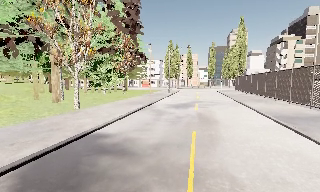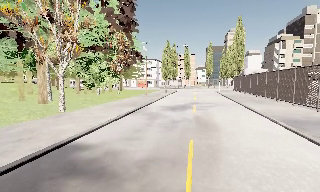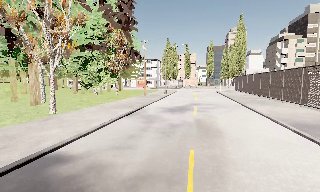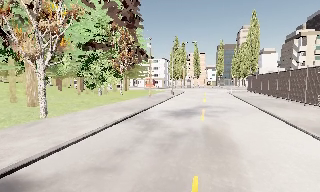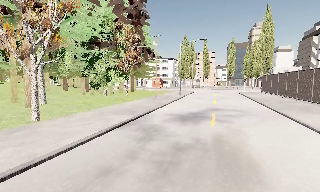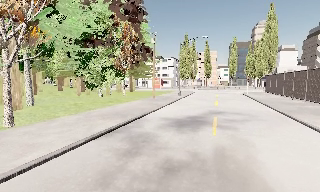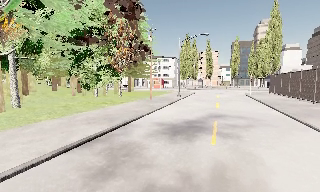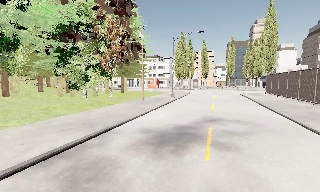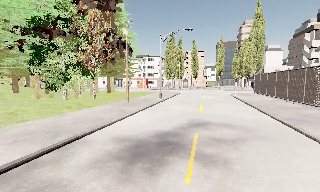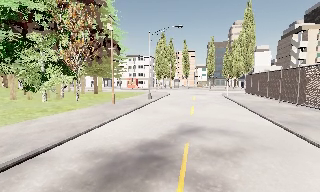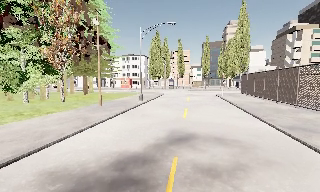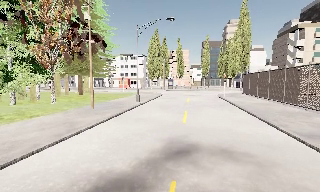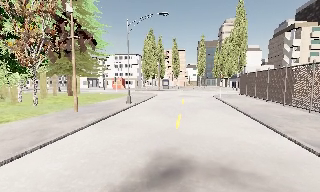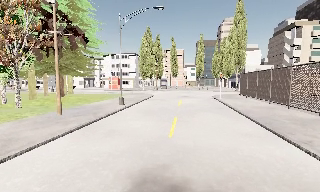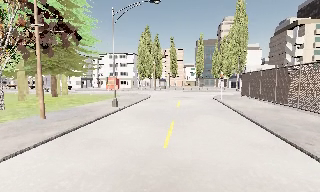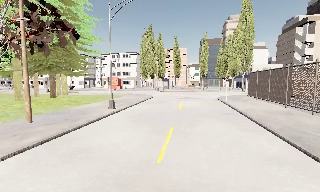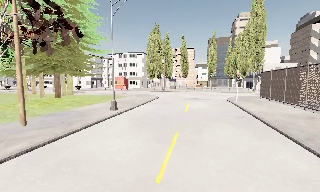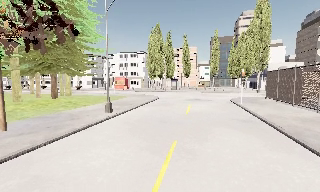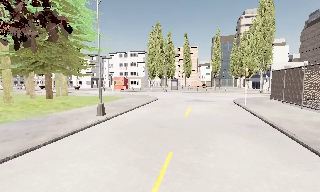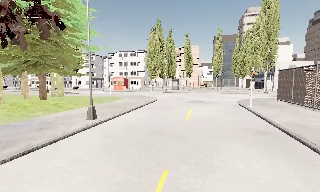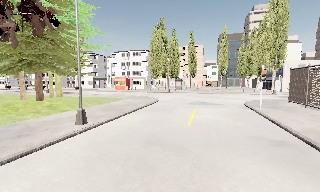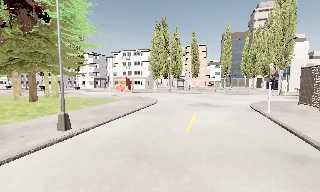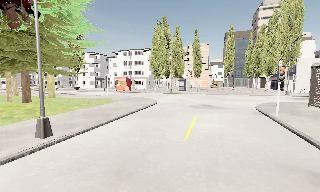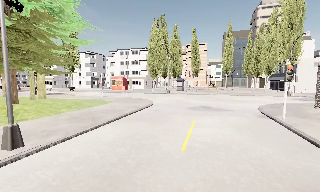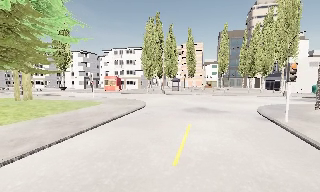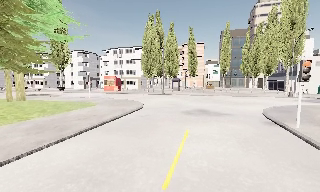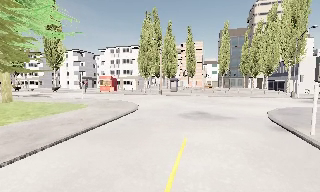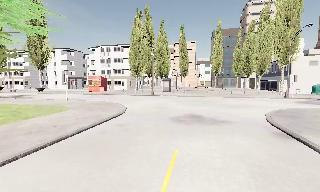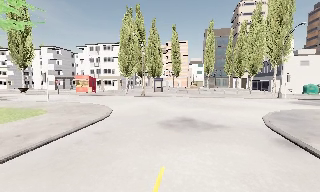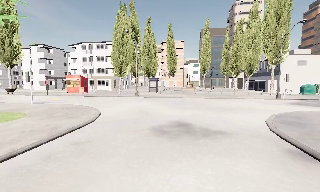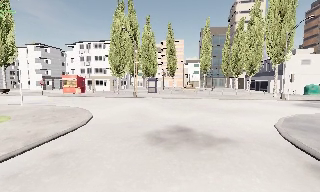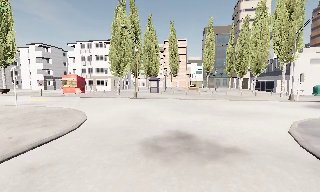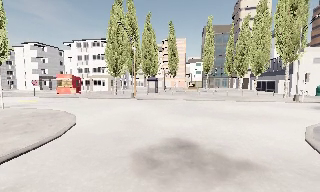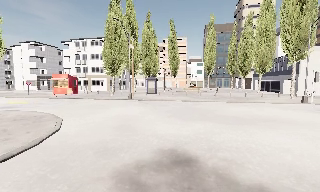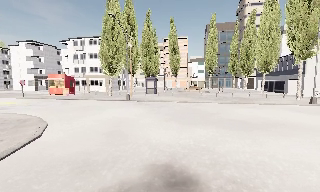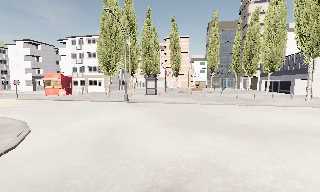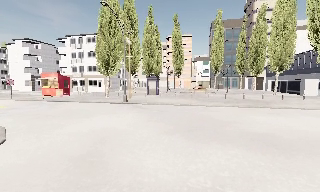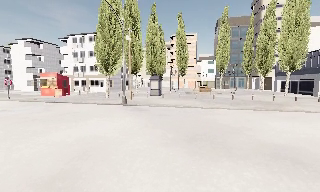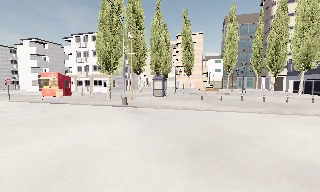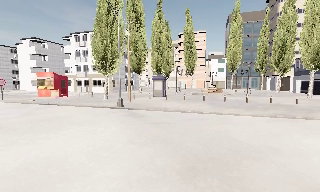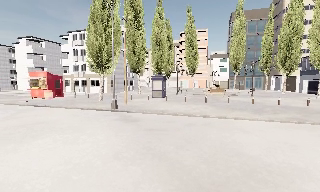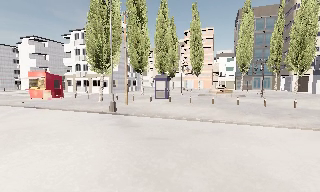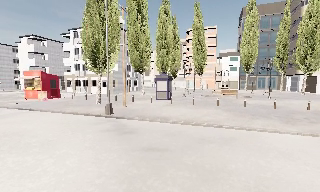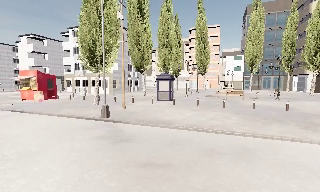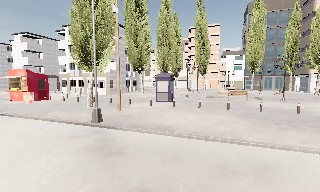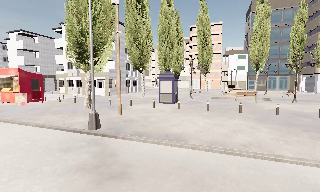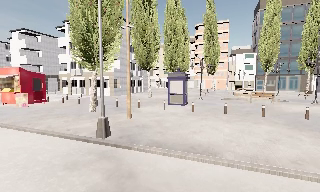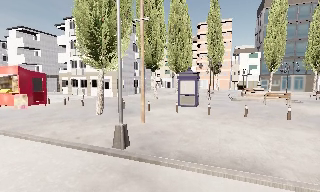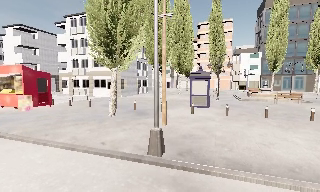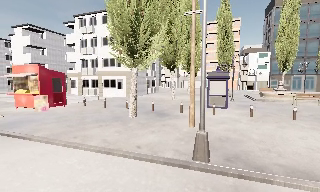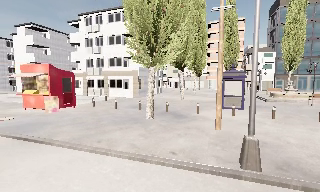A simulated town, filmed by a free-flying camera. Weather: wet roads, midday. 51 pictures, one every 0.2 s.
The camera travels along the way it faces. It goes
forward.
0.0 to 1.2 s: The camera travels forward, about 7 m, so what stands in front looms larger.
1.2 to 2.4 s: The camera pans to its right, which is clockwise from overhead, by about 10 degrees. It travels forward, about 7 m, so what stands in front looms larger.
2.4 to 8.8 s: The camera pans to its left, which is counterclockwise from overhead, by about 10 degrees. It travels forward, about 30 m, so what stands in front looms larger.
8.8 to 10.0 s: The camera travels to its left and forward, about 7 m, so close, fixed things drift to the right.
The film runs forward here.
